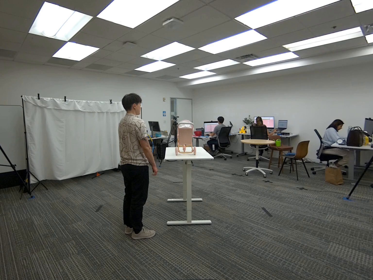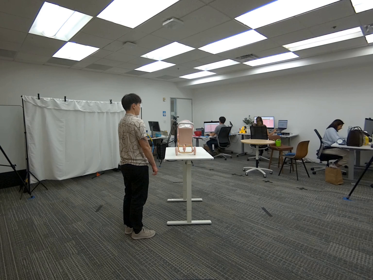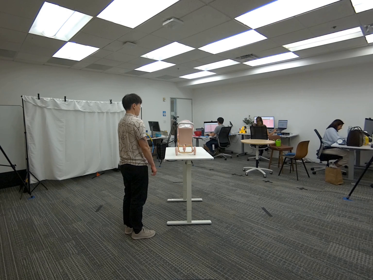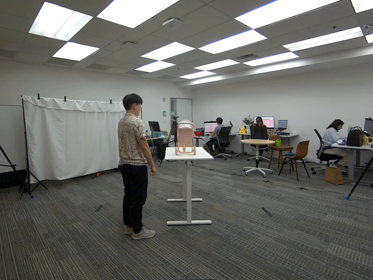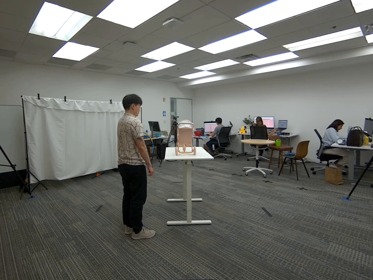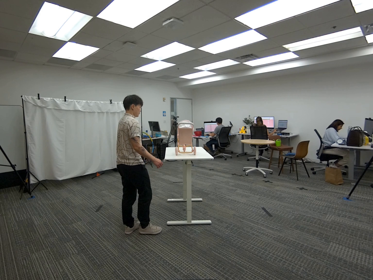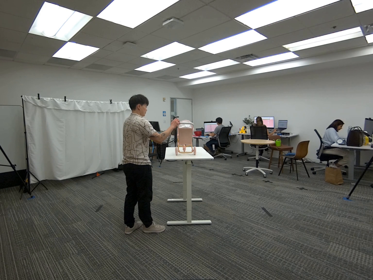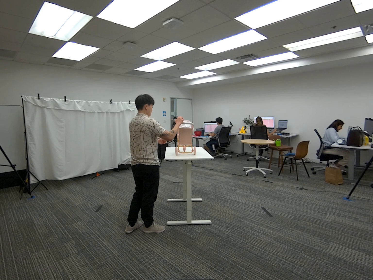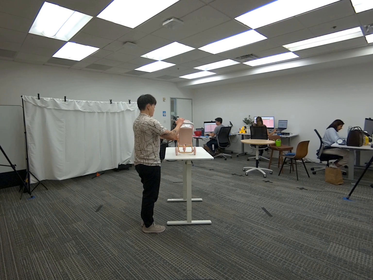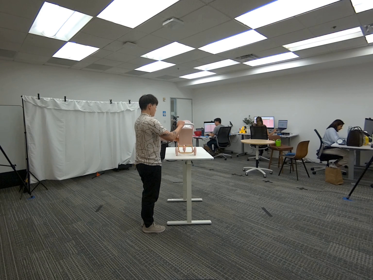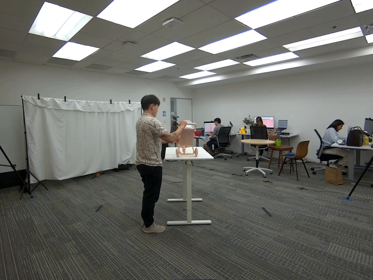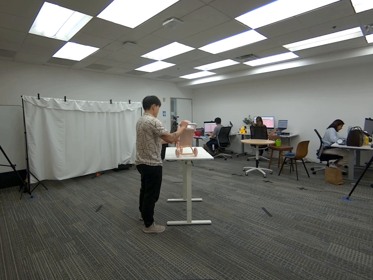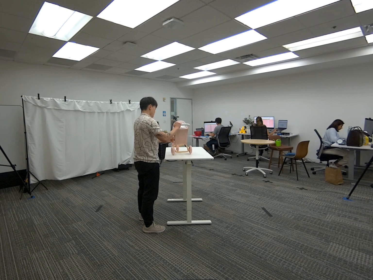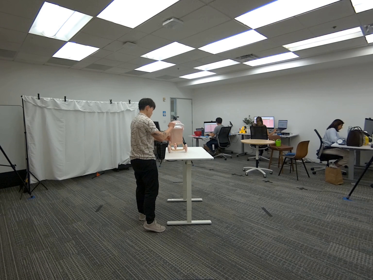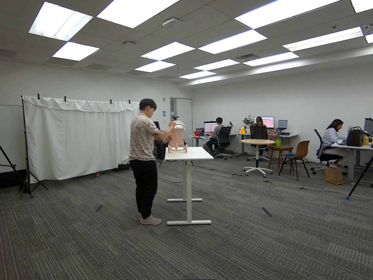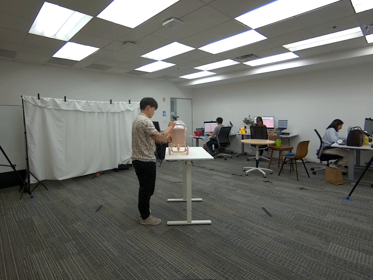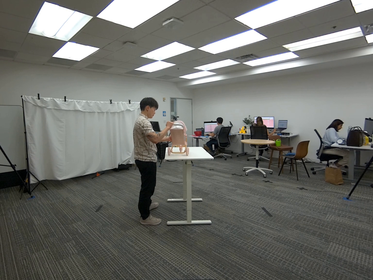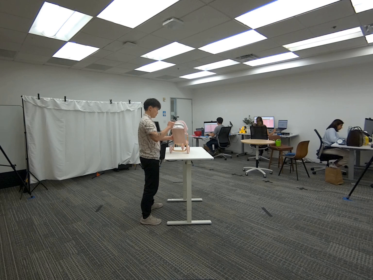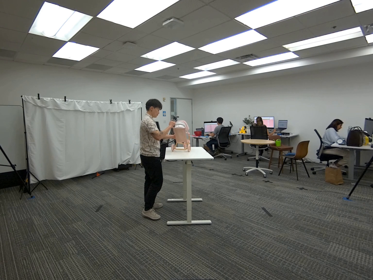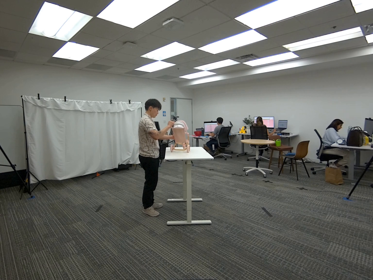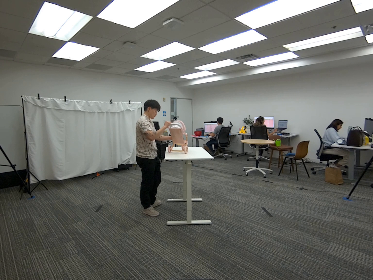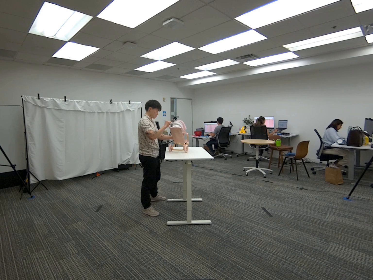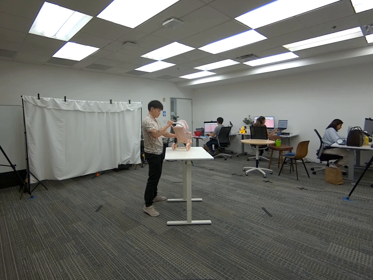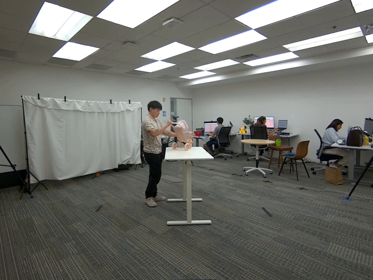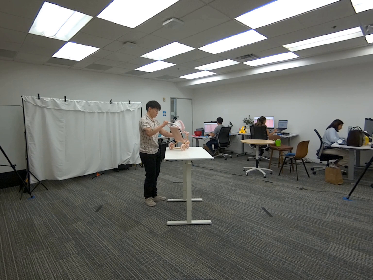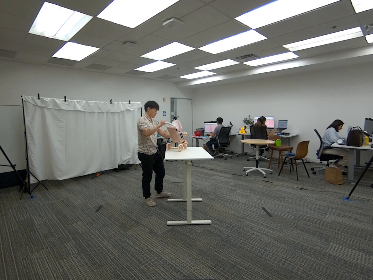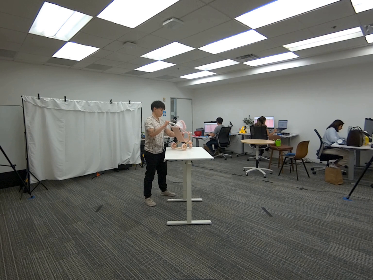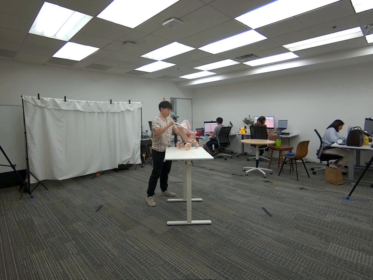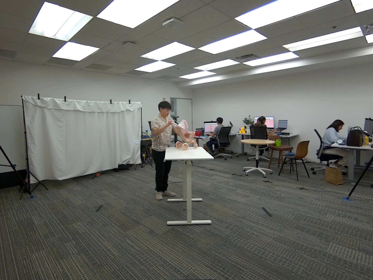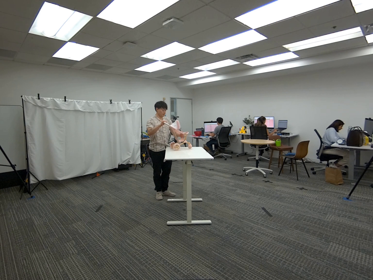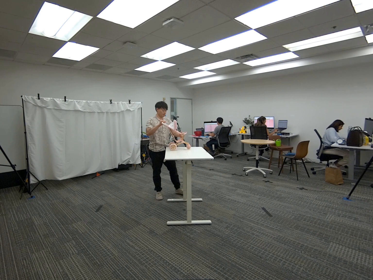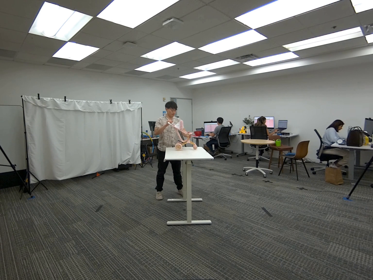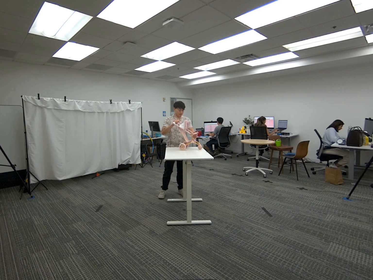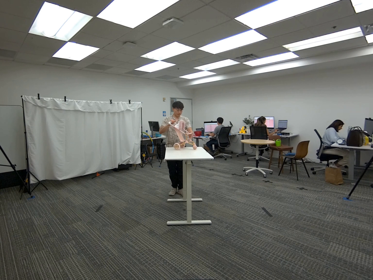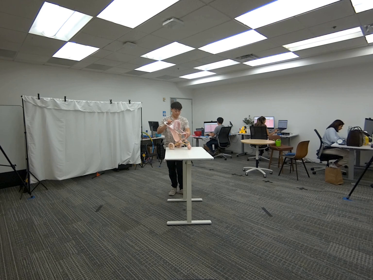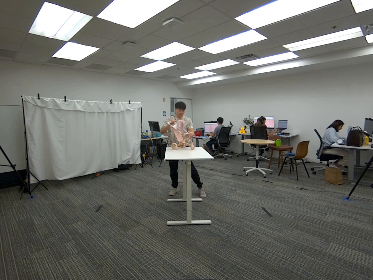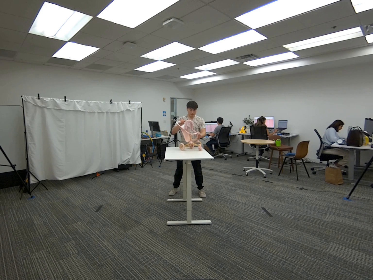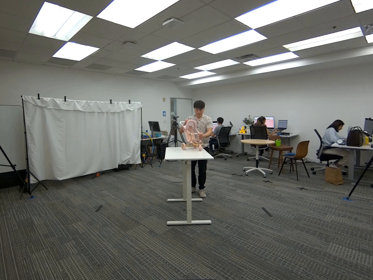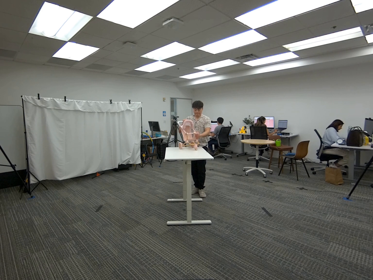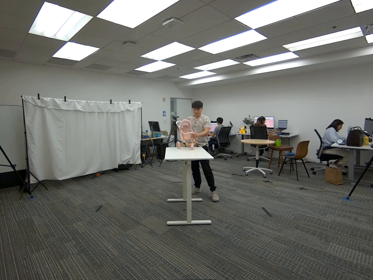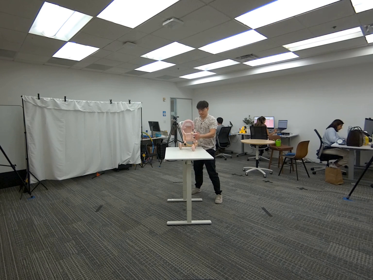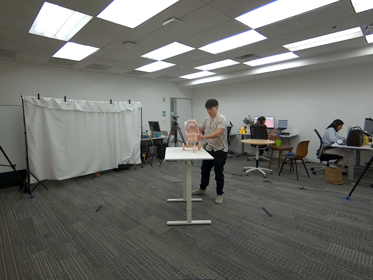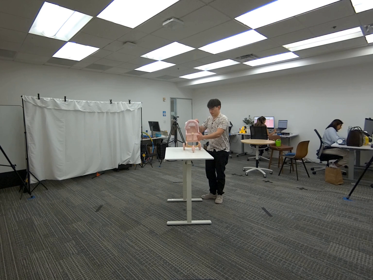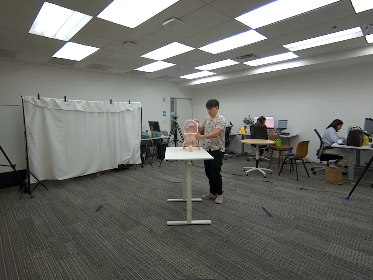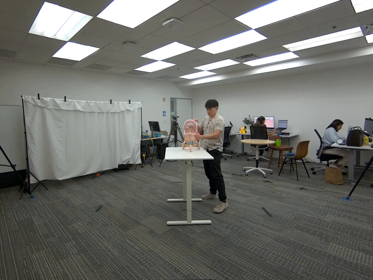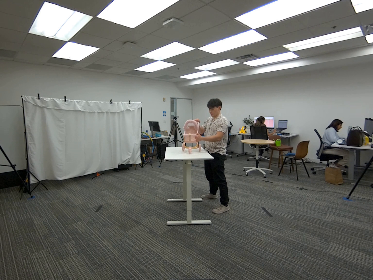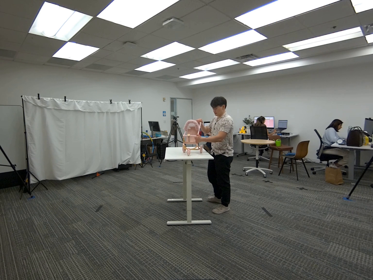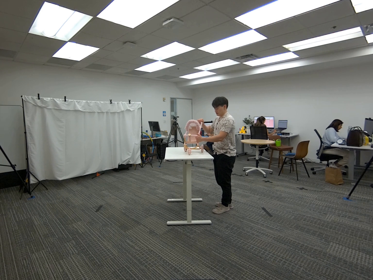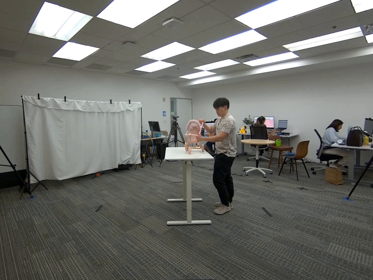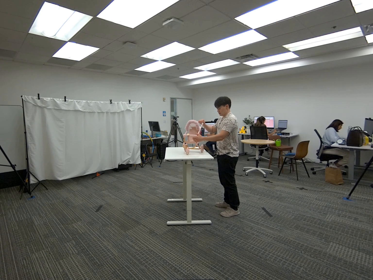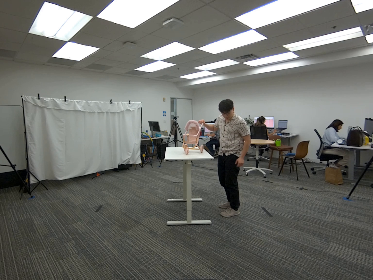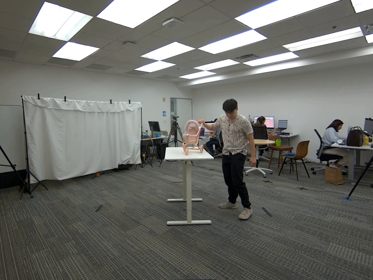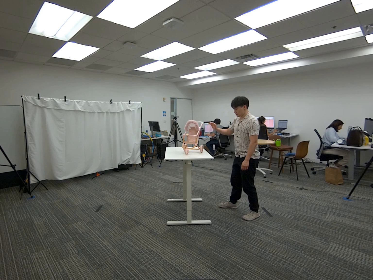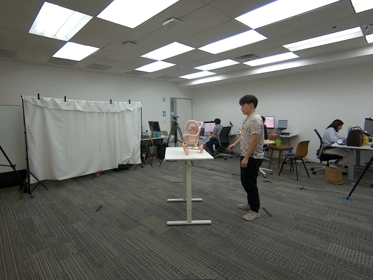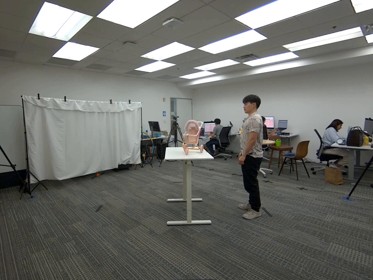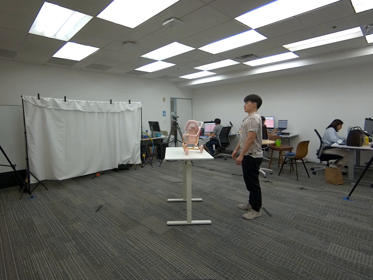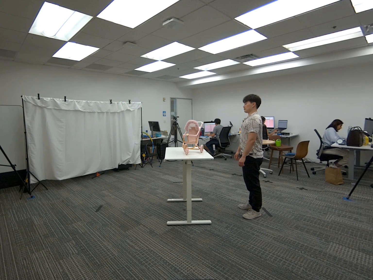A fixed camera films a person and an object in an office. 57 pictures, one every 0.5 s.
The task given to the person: Walk over to the toy stroller on the white desk and grab with both hands. roll the stroller back and forth on the desk surface while walking around the desk. Leave stroller on desk when finished and step away.
